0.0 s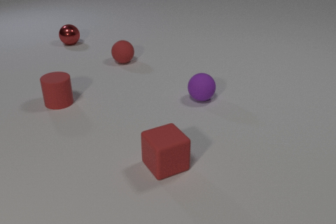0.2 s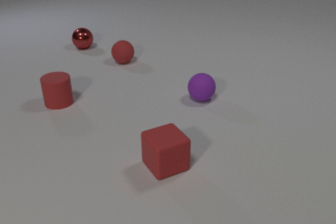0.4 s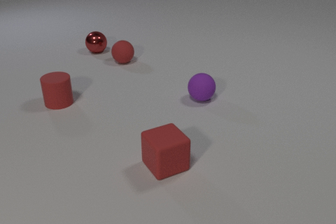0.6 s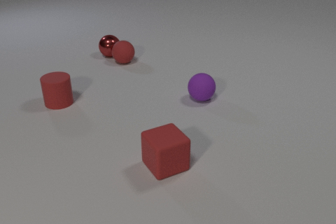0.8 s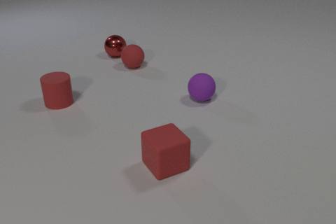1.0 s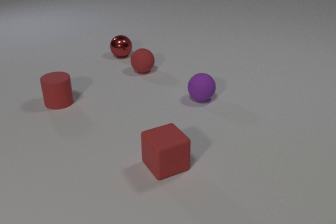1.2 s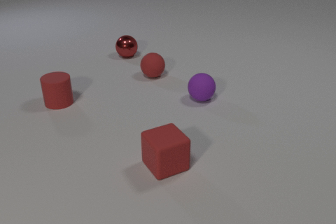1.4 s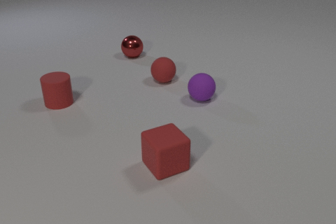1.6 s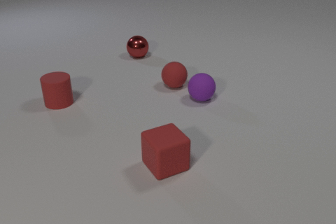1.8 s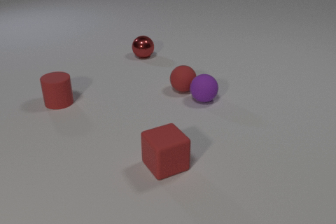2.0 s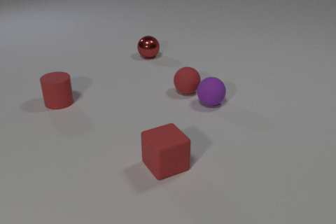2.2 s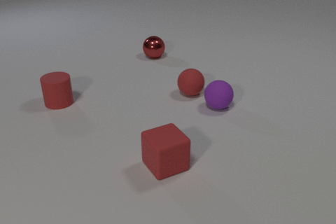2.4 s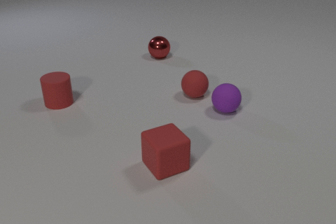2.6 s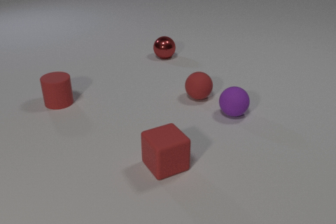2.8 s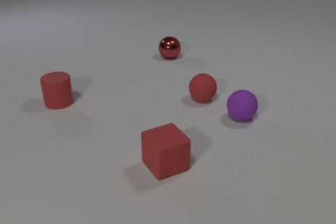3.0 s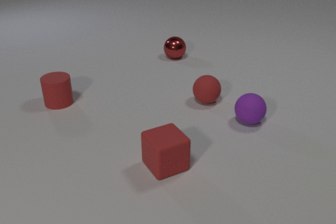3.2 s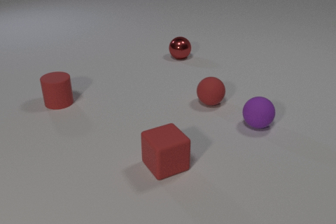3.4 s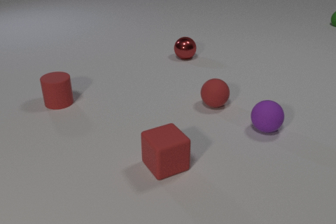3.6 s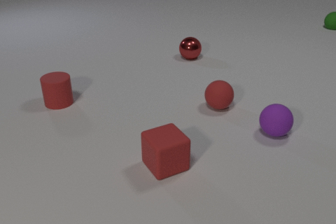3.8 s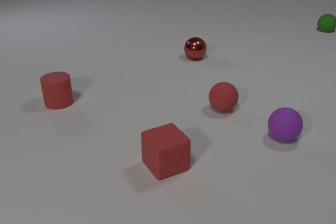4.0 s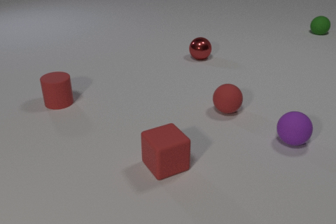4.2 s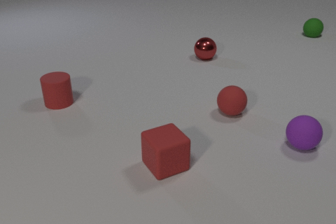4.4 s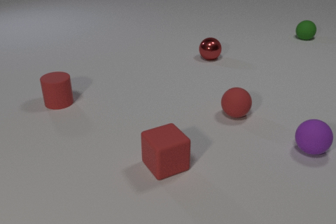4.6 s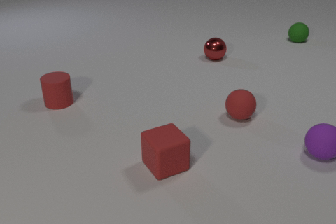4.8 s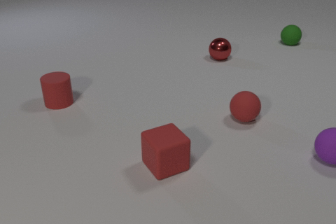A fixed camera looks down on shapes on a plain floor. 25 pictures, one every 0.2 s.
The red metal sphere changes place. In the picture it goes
to the right.
0.0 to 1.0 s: The red metal sphere rolls to the right and toward the camera. The red rubber sphere rolls toward the camera and to the right. The red metal sphere and the red rubber sphere collide.
1.0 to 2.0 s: The red metal sphere rolls to the right. The red rubber sphere rolls toward the camera and to the right. The purple rubber sphere rolls to the right and toward the camera. The red rubber sphere and the purple rubber sphere collide.
2.0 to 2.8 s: The red metal sphere rolls to the right. The red rubber sphere rolls to the right and toward the camera. The purple rubber sphere rolls to the right and toward the camera.
2.8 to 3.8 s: The red metal sphere rolls to the right. The red rubber sphere rolls to the right and toward the camera. The purple rubber sphere rolls to the right and toward the camera. The green rubber sphere comes in at the right edge, rolls toward the camera and to the left.
3.8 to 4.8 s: The red metal sphere rolls to the right. The red rubber sphere rolls to the right and toward the camera. The purple rubber sphere rolls to the right and toward the camera. The green rubber sphere rolls toward the camera and to the left.
How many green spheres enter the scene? 1.
Are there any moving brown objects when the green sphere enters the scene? no.
What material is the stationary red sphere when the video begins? rubber.
